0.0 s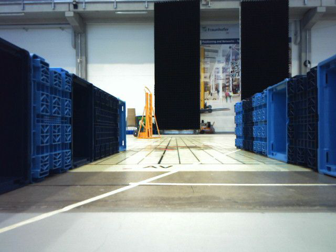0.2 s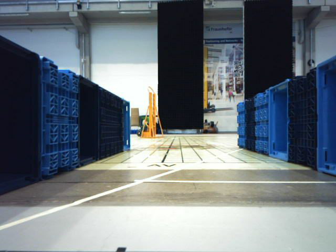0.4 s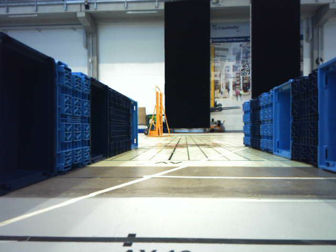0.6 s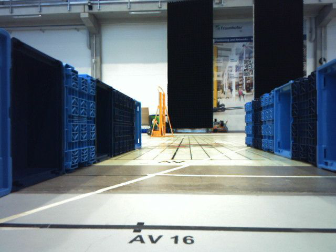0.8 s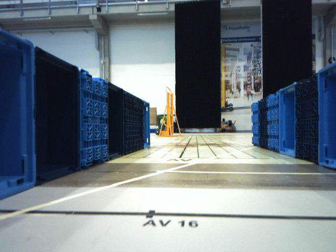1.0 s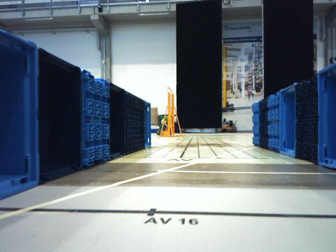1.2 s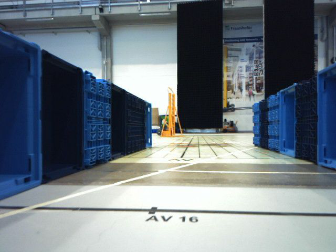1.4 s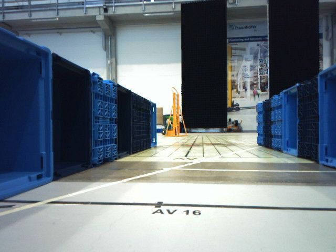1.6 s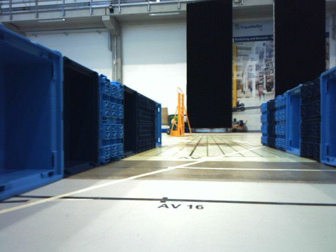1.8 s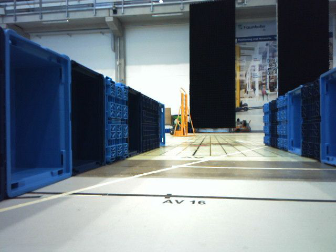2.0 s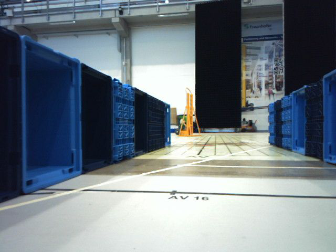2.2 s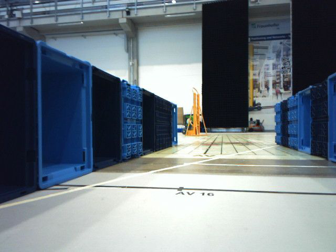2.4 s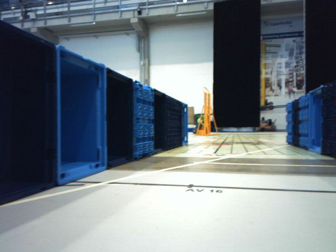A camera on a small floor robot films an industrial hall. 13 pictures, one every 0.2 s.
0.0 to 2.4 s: The camera pans to its left, which is counterclockwise from overhead, by about 10 degrees. It travels backward, about 0.4 m, so what stands in front gets smaller.
The film runs backward here.
